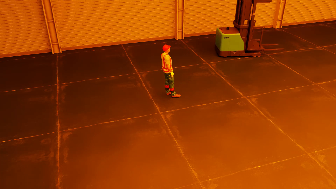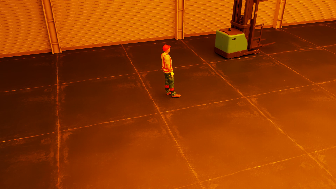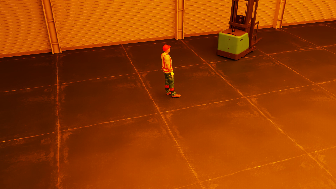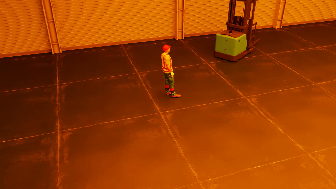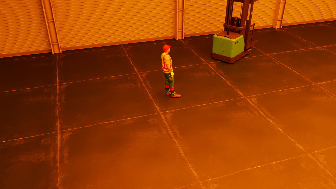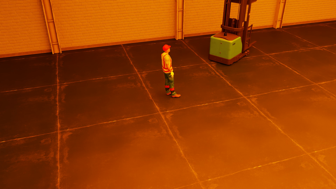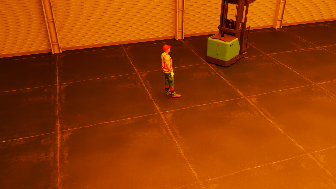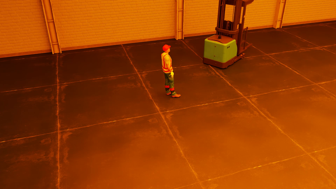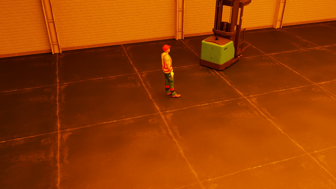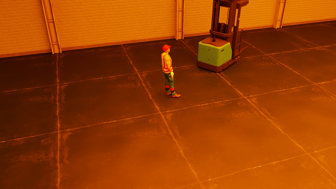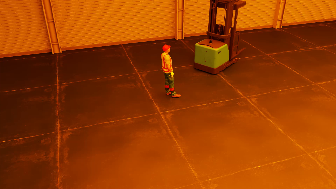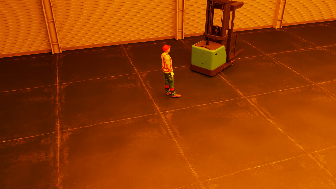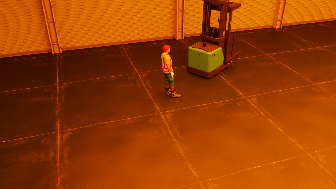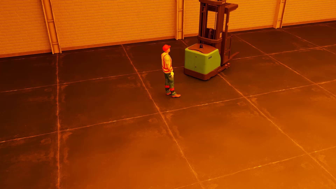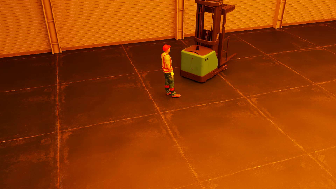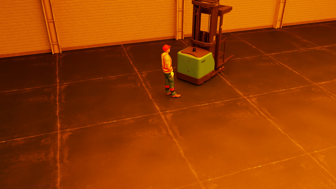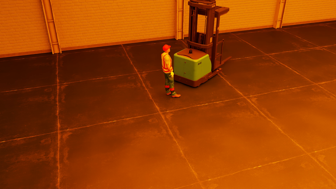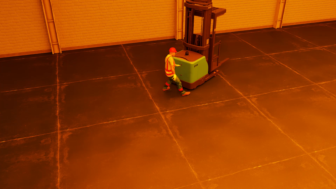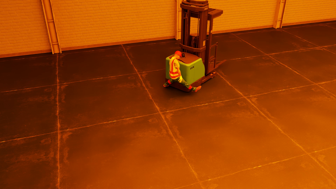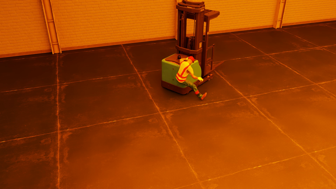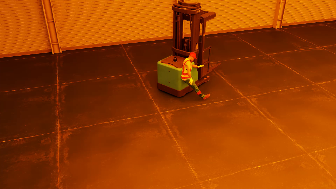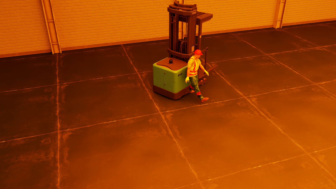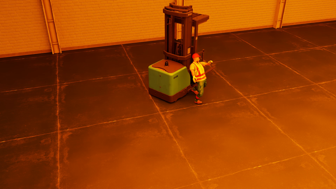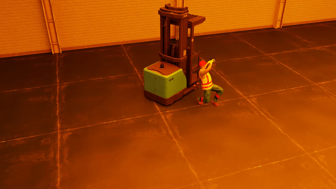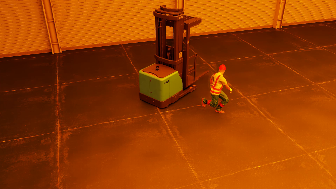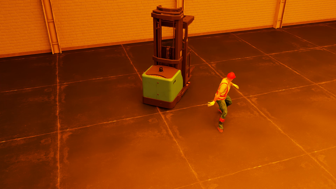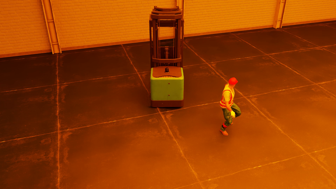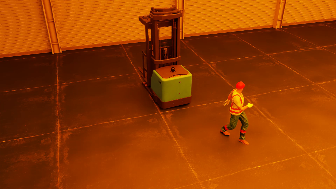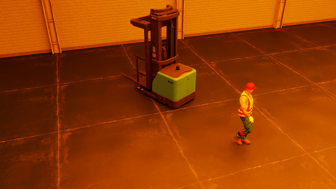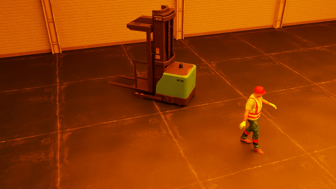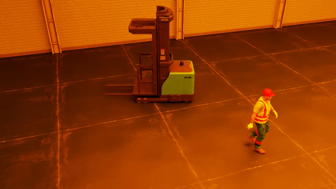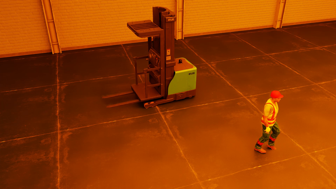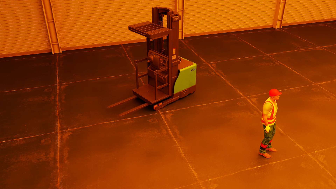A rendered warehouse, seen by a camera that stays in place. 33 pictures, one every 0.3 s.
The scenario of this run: Near miss between a forklift and a person.
